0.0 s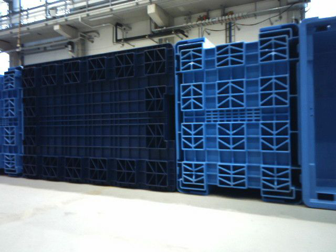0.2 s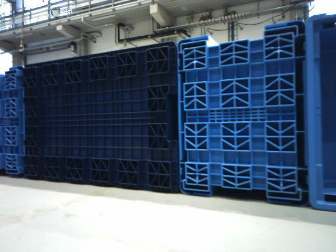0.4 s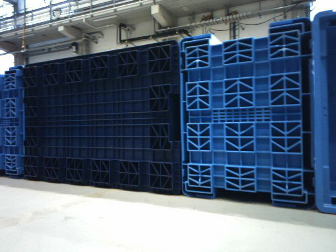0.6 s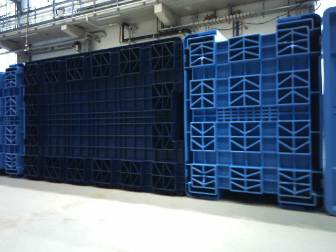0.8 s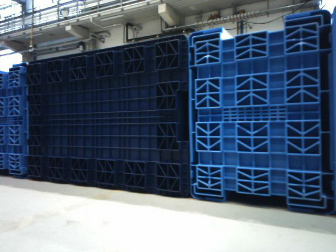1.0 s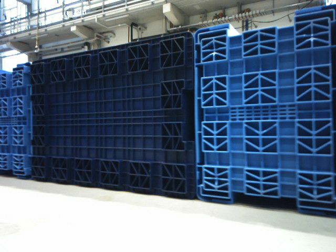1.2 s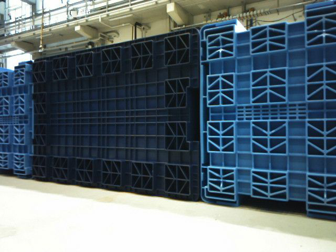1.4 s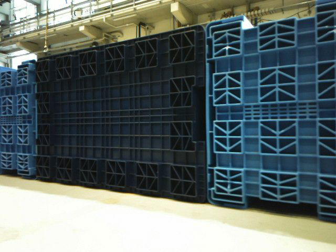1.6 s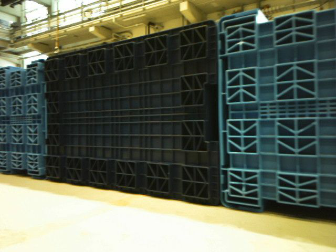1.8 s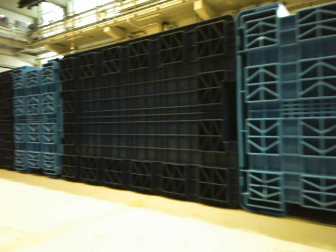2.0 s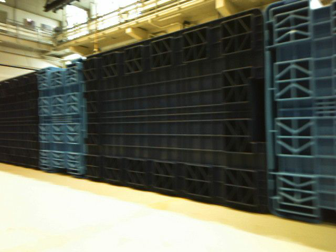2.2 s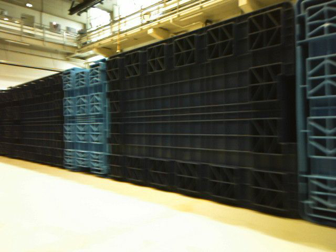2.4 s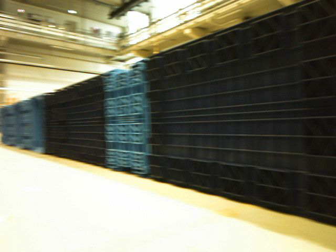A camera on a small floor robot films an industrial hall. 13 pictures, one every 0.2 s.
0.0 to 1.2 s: The camera travels forward, about 0.1 m, so what stands in front looms larger.
1.2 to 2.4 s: The camera swings to its left by about 20 degrees, and the scene slides to the right. It travels forward, about 0.1 m, so what stands in front looms larger.
The film runs forward here.
